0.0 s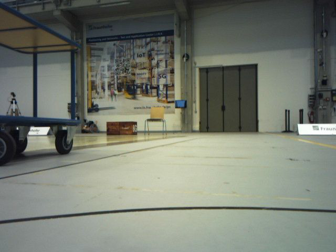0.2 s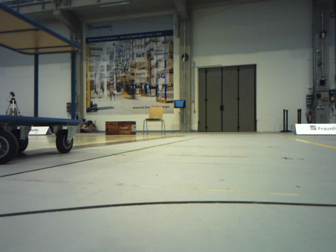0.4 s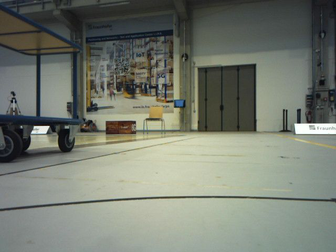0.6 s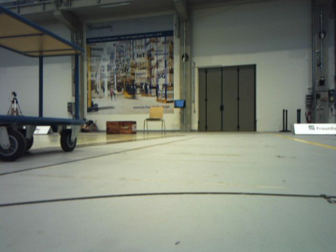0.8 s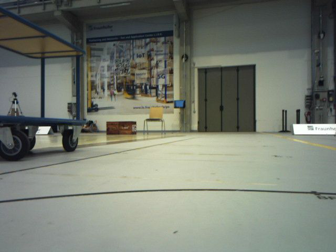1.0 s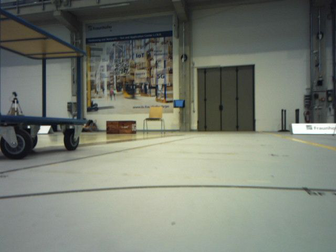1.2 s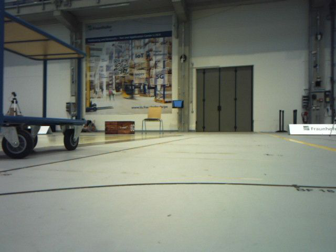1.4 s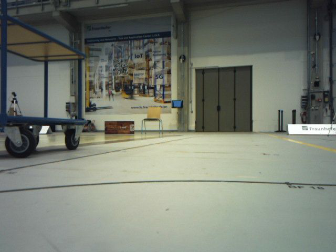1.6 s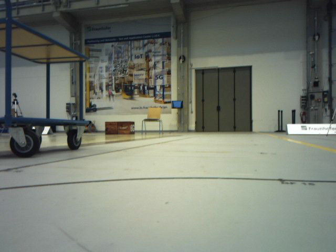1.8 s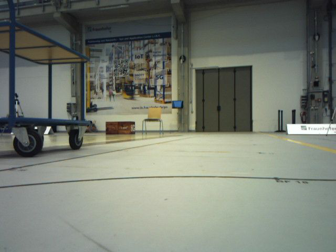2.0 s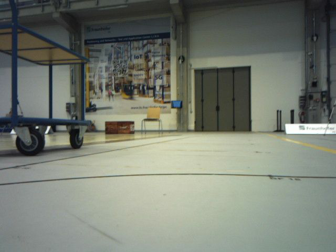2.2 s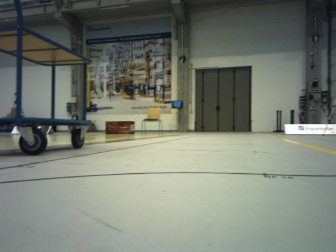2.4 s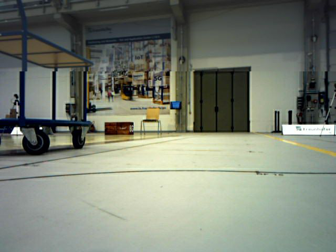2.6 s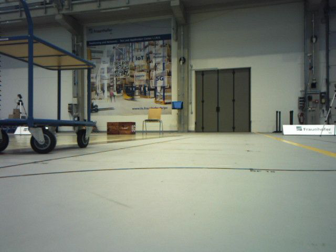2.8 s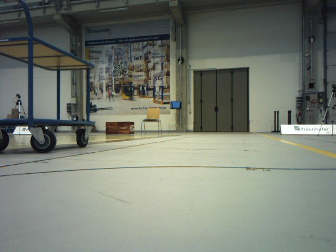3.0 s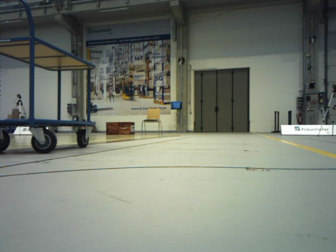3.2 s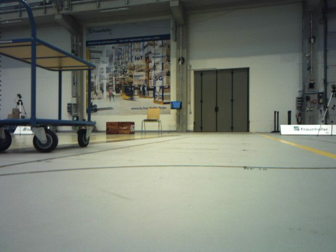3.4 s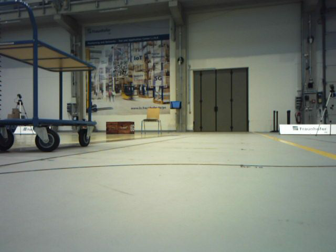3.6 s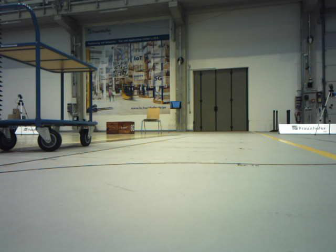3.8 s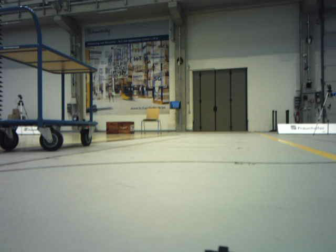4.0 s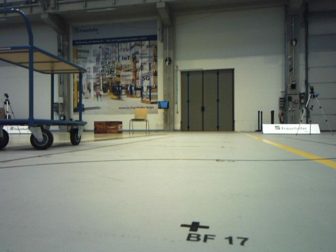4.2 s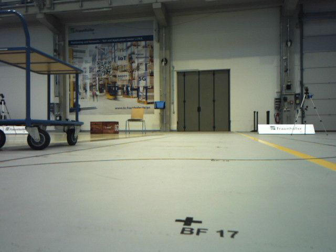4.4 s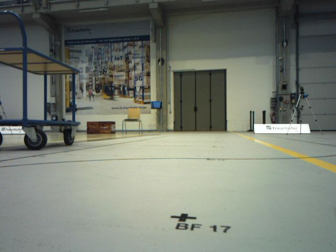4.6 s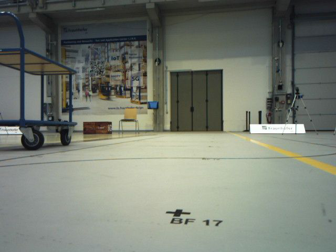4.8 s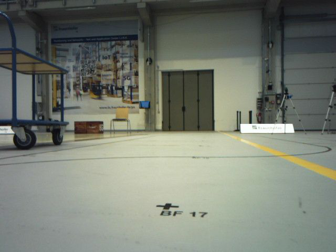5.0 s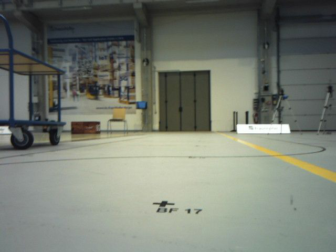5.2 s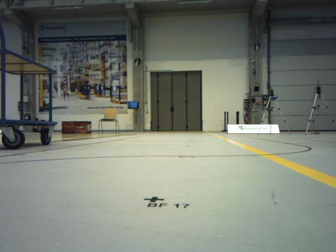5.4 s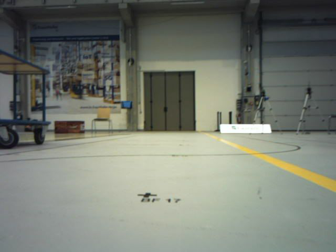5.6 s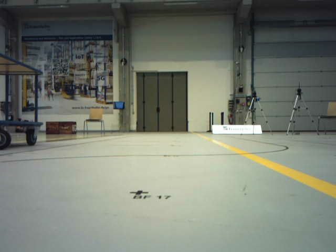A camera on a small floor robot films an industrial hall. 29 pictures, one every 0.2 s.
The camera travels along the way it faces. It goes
backward.
0.0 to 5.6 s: The camera pans to its right, which is clockwise from overhead, by about 10 degrees. It travels backward, about 1.2 m, so what stands in front gets smaller.
The film runs backward here.
